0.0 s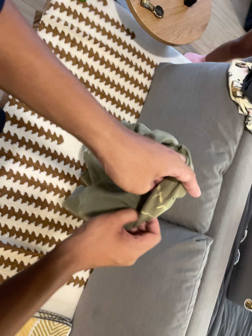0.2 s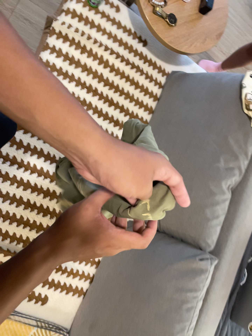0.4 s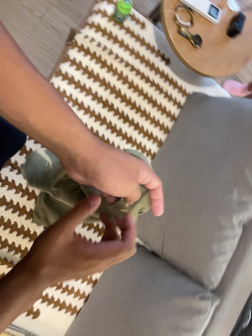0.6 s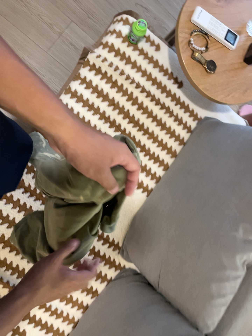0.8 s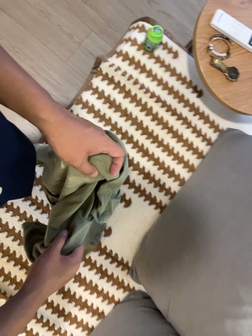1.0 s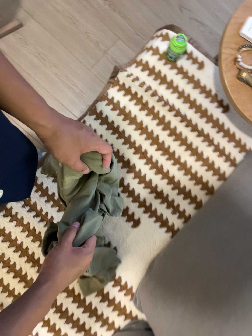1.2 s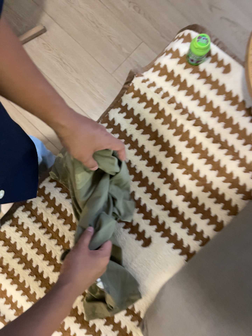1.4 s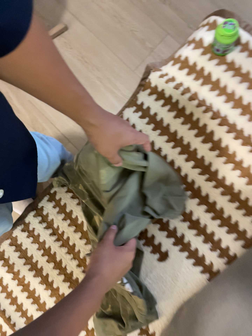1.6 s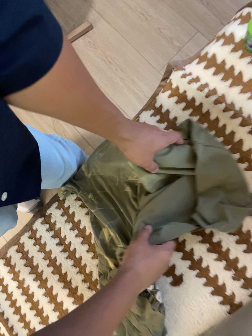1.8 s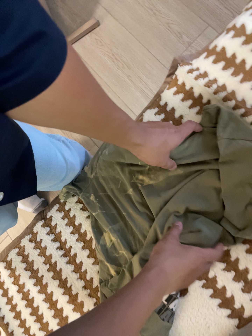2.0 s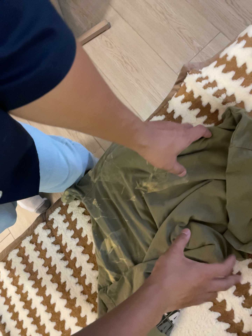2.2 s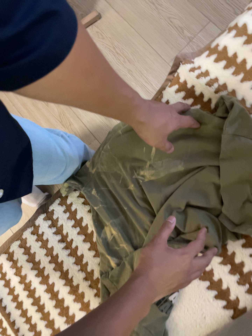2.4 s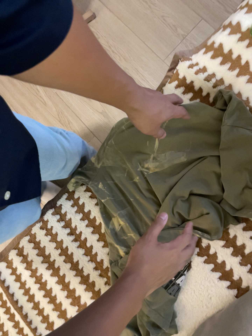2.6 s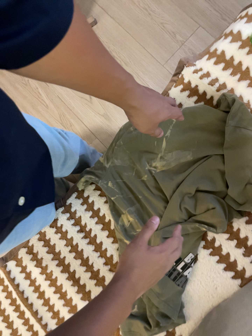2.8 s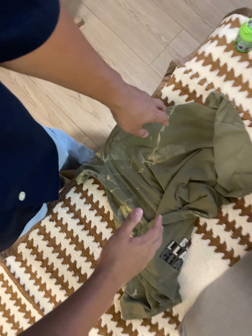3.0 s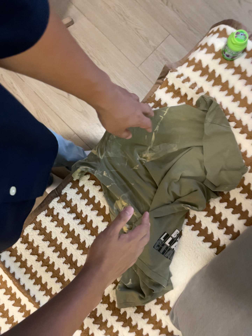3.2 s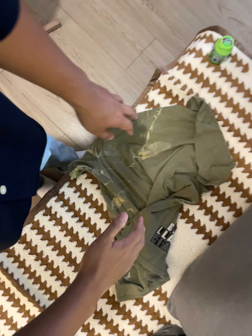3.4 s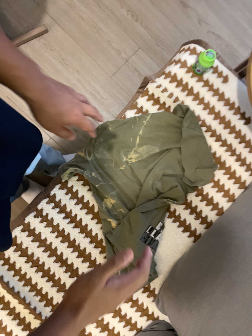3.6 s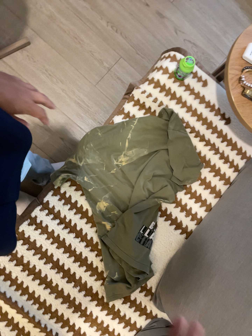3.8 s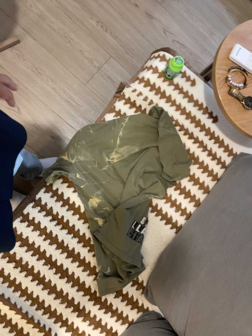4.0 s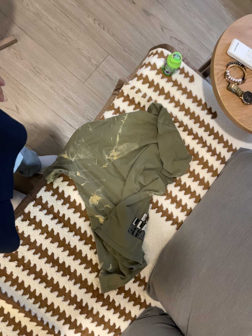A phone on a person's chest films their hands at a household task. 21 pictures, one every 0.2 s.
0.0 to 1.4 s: The camera pans to its left by about 40 degrees. It travels to its right, forward and toward the top of its view, about 50 cm. Its aim tips toward the top of its view by about 10 degrees, and the scene shifts downward. It rolls about its line of sight by about 20 degrees, and the scene rotates clockwise.
1.4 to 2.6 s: The camera shifts only a little, or ends up much as it began.
2.6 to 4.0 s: The camera pans to its right by about 25 degrees. It travels to its left and backward, about 32 cm.
The film runs backward here.
